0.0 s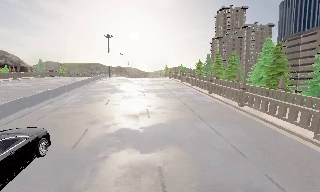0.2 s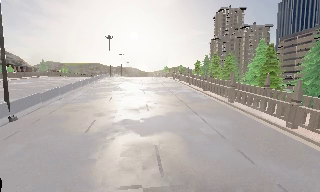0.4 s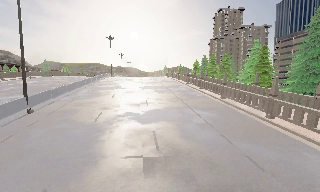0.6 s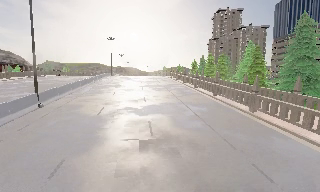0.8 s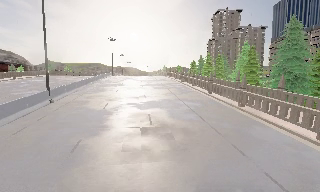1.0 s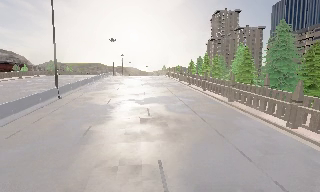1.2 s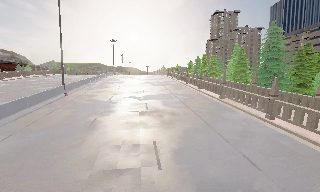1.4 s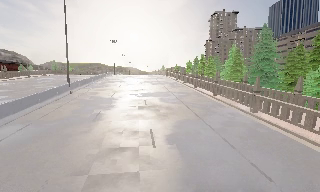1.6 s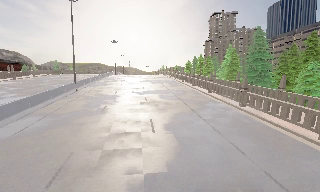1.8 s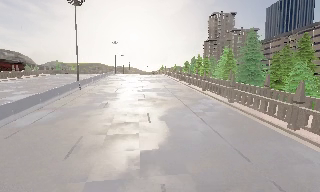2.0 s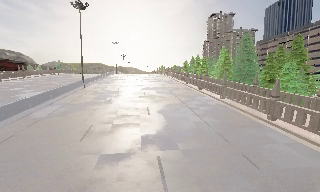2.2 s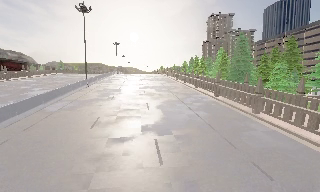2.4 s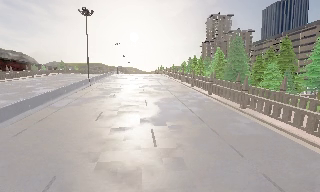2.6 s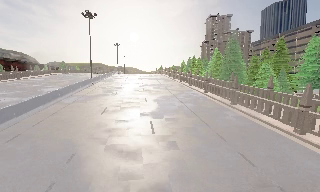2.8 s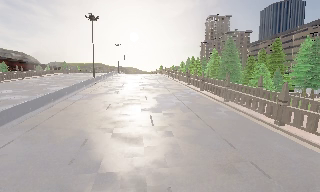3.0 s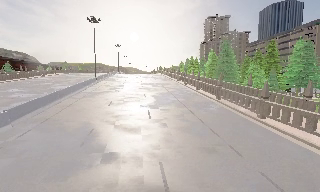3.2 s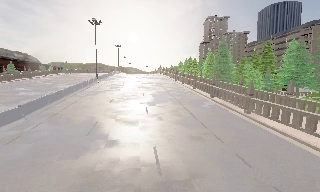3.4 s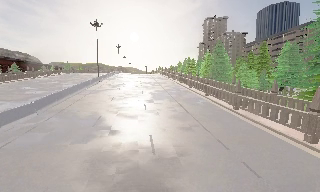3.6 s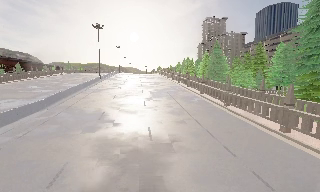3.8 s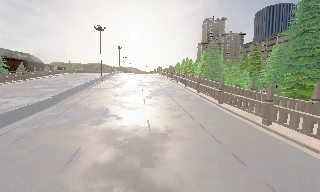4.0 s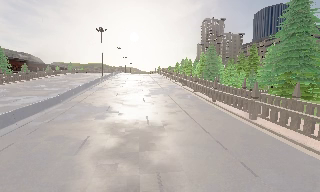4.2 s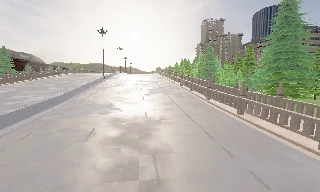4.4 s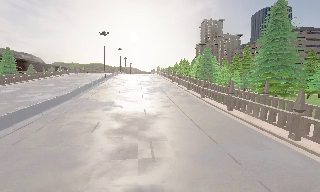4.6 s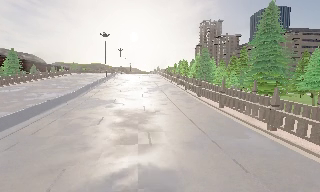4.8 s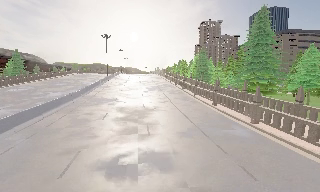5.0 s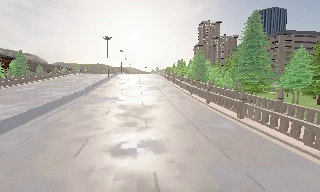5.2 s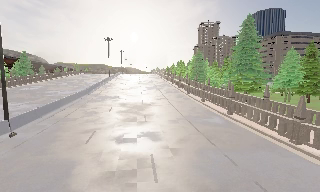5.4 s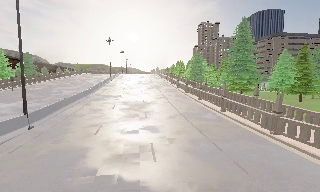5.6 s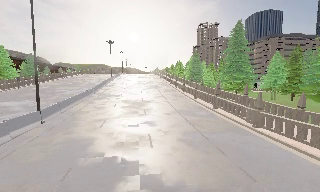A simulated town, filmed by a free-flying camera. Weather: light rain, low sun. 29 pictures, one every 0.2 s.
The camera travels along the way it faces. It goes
backward.
0.0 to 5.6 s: The camera travels backward, about 40 m, so what stands in front gets smaller.
The film runs backward here.
